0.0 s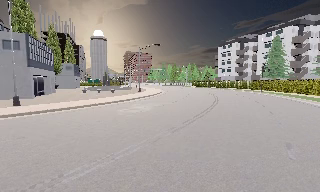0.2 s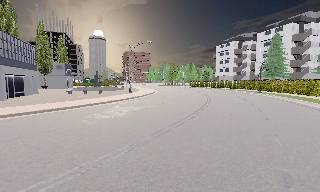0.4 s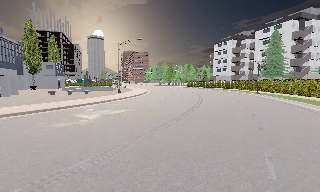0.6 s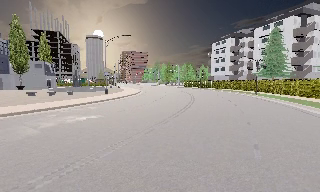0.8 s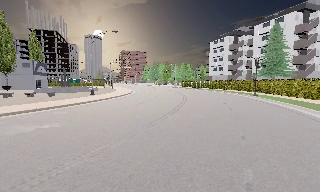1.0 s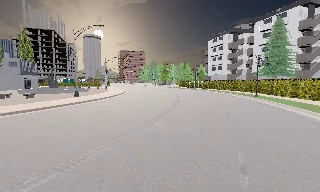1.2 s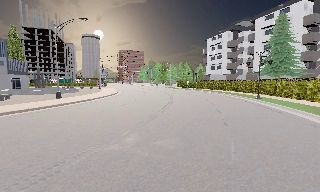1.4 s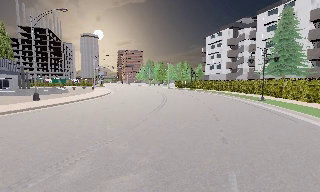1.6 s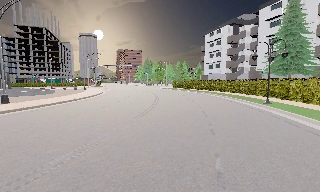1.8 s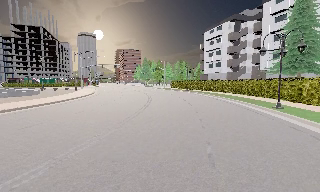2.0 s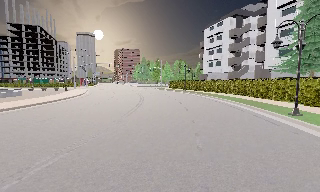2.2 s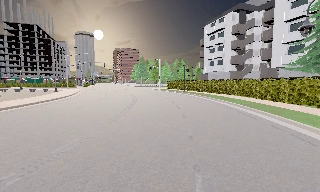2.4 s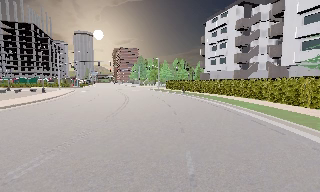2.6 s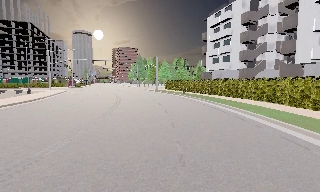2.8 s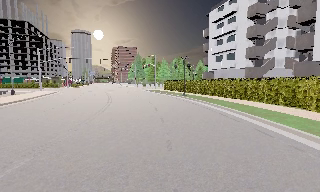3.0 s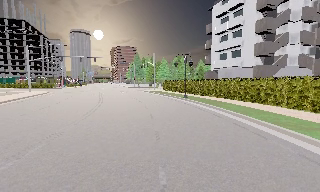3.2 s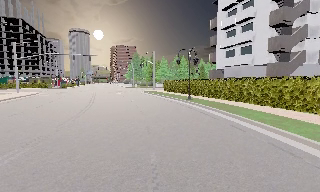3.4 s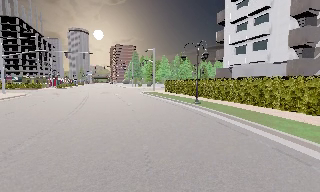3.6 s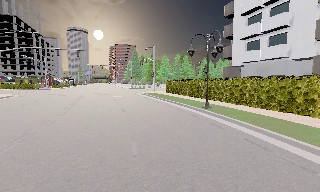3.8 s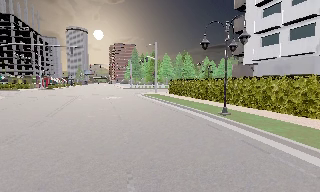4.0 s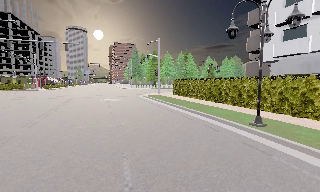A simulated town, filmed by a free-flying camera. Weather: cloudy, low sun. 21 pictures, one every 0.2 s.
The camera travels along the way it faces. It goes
forward.
0.0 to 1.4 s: The camera travels forward and to its right, about 15 m, so what stands in front looms larger.
1.4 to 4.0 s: The camera travels forward, about 30 m, so what stands in front looms larger.
The film runs forward here.
